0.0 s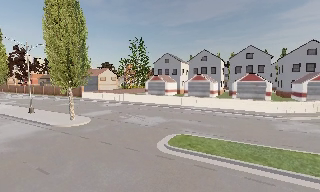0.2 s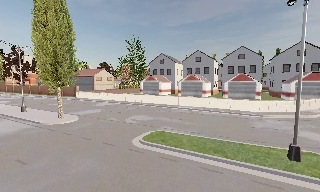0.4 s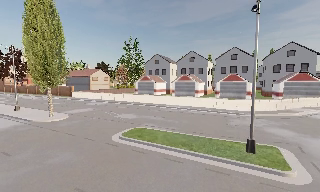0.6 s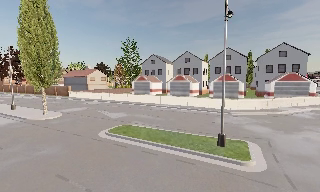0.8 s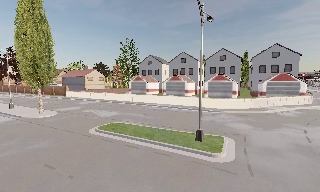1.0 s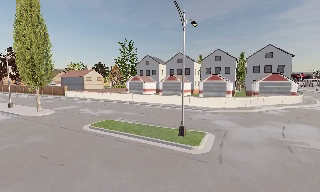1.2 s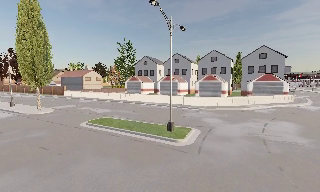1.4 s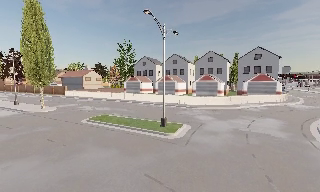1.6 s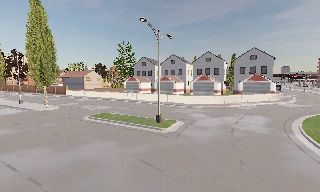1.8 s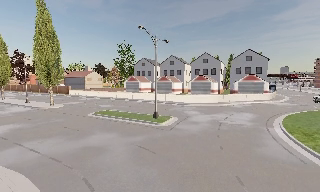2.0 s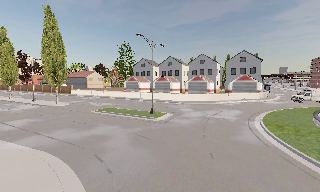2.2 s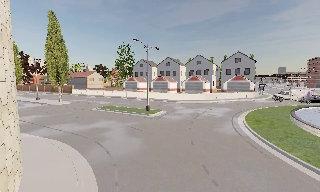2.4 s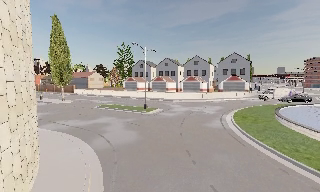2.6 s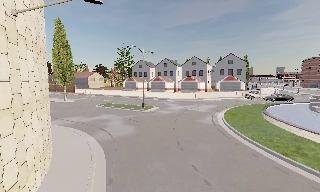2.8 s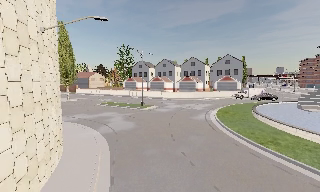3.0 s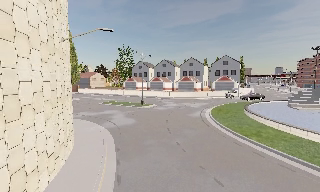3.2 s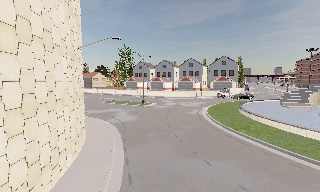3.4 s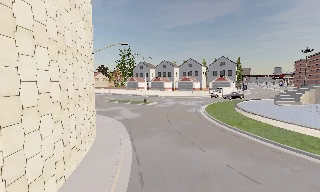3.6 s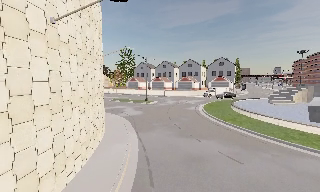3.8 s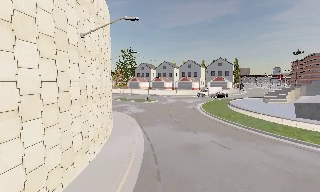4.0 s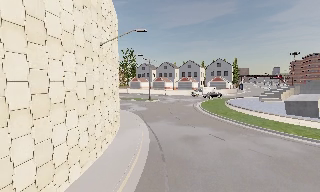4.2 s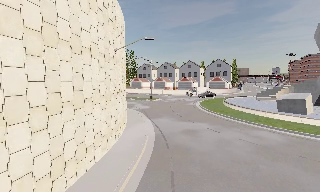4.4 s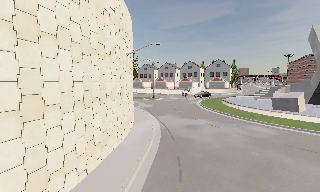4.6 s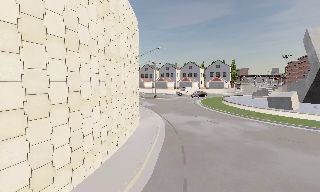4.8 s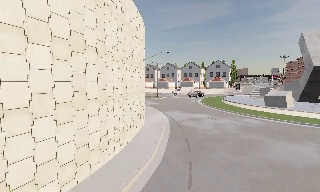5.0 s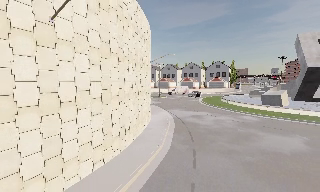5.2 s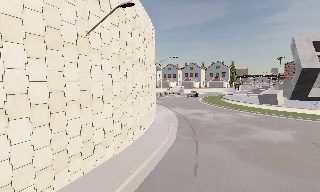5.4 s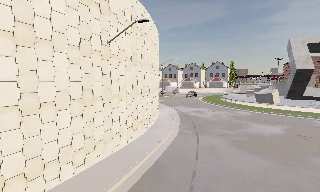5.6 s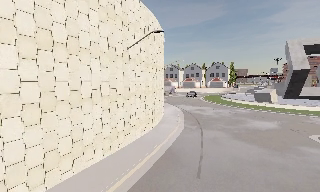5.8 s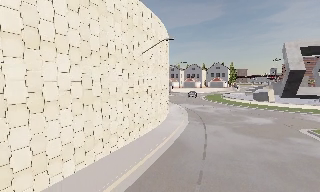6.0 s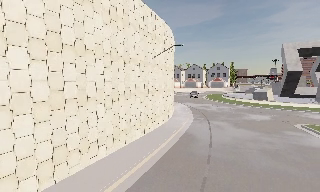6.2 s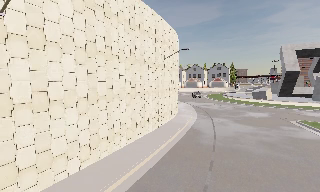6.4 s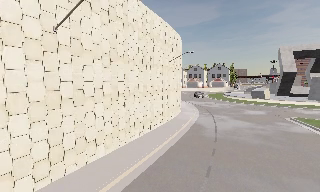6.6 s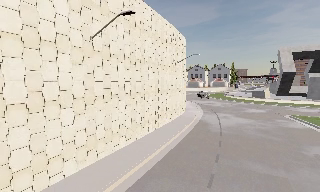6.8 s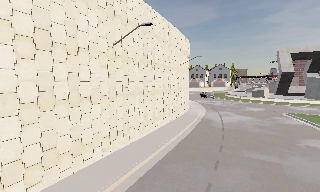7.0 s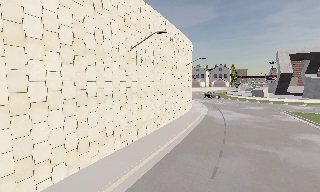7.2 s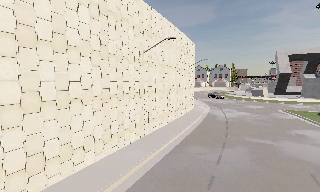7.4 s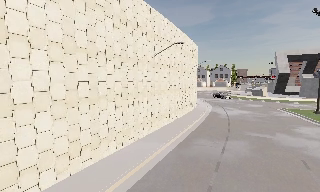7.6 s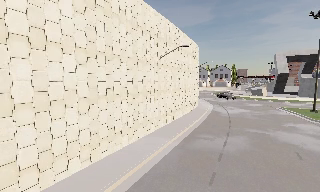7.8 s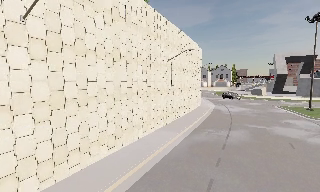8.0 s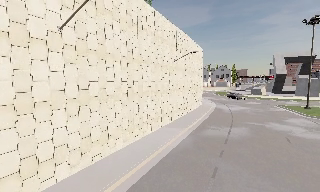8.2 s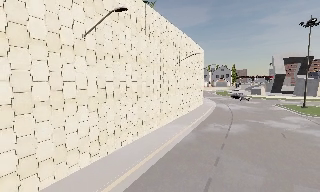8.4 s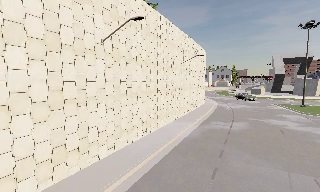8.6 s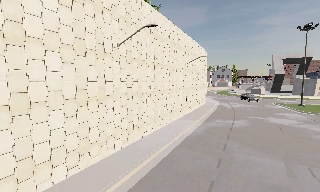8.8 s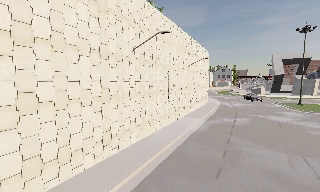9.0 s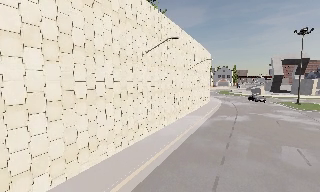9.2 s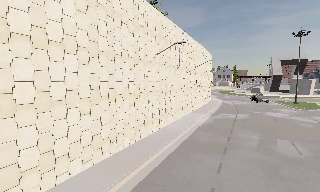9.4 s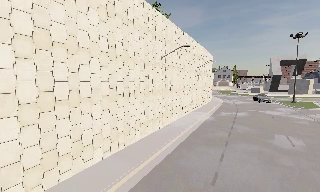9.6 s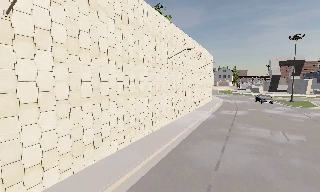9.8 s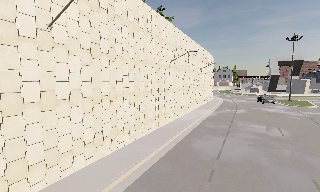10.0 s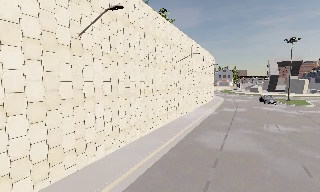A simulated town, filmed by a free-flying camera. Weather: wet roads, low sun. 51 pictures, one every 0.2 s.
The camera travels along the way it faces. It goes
backward.
0.0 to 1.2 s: The camera travels to its right and backward, about 9 m, so close, fixed things drift to the left.
1.2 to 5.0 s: The camera travels backward, about 30 m, so what stands in front gets smaller.
5.0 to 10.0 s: The camera travels backward and to its left, about 30 m, so what stands in front gets smaller.
The film runs forward here.
